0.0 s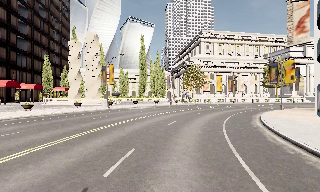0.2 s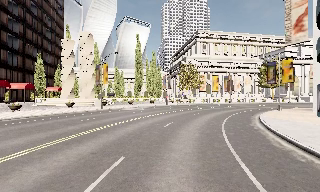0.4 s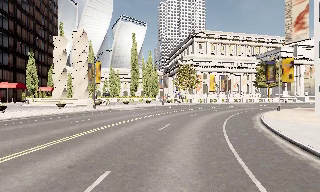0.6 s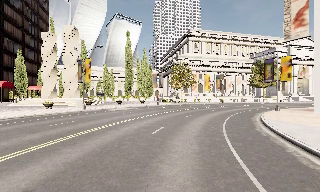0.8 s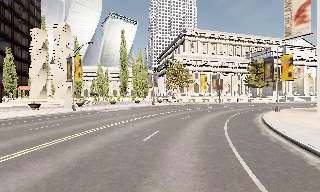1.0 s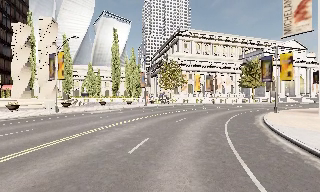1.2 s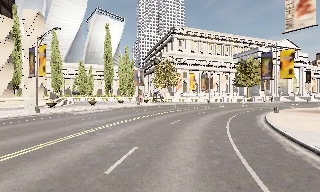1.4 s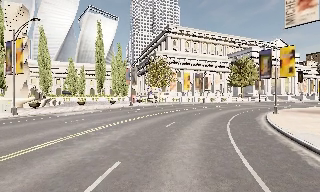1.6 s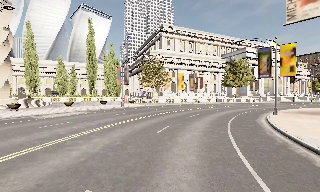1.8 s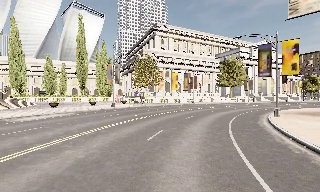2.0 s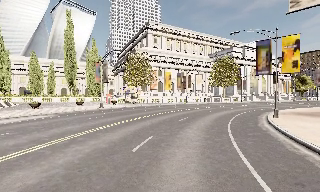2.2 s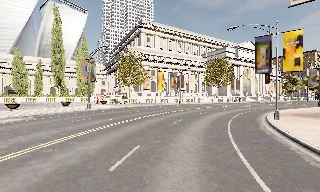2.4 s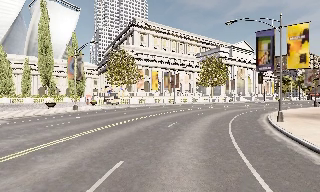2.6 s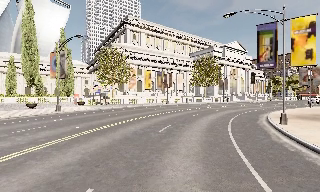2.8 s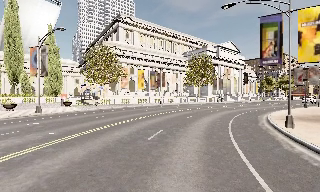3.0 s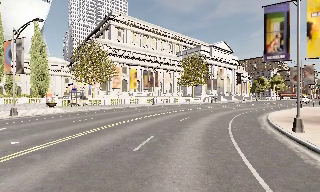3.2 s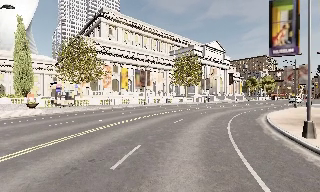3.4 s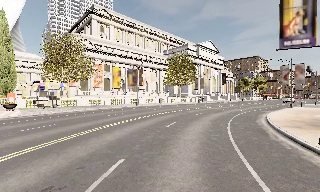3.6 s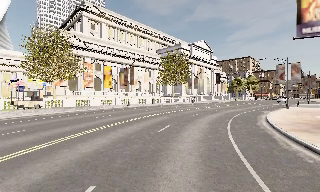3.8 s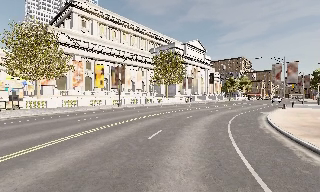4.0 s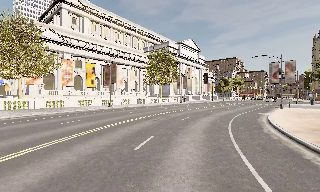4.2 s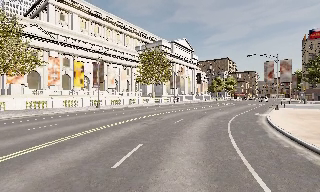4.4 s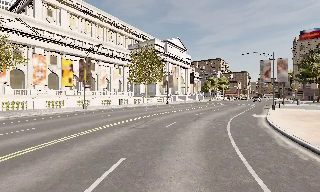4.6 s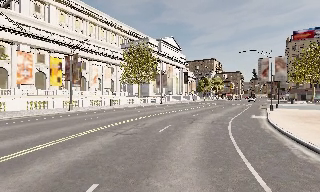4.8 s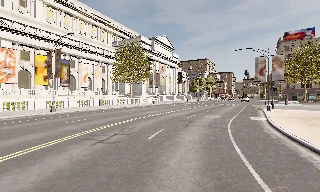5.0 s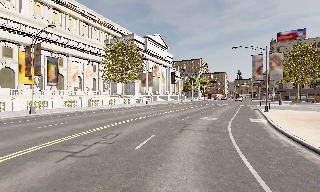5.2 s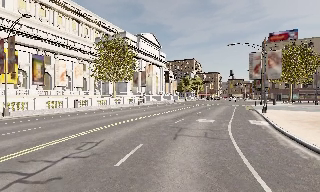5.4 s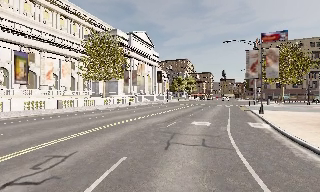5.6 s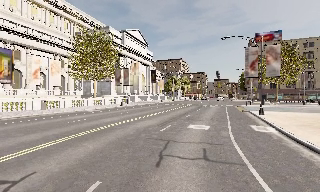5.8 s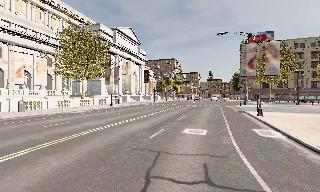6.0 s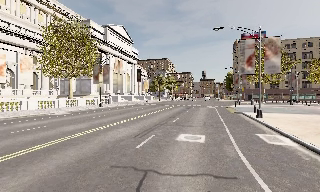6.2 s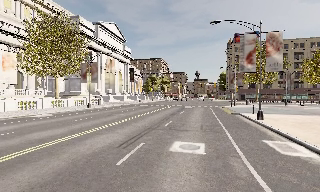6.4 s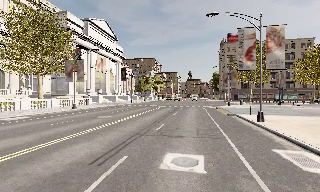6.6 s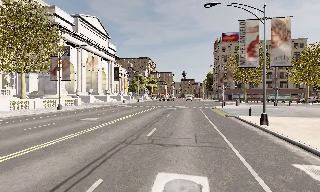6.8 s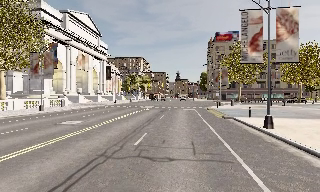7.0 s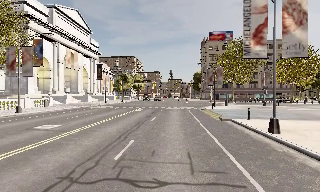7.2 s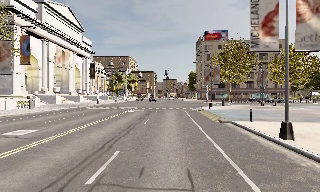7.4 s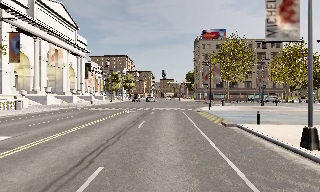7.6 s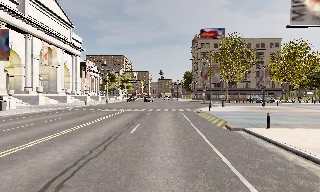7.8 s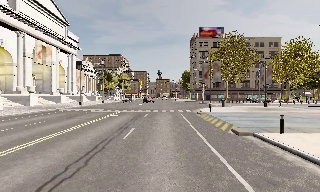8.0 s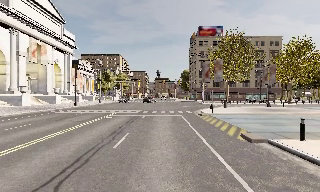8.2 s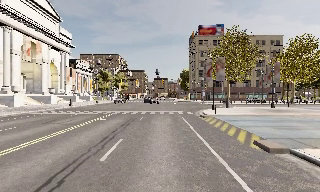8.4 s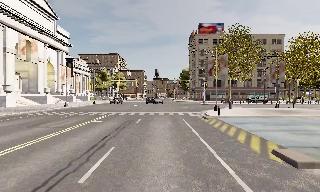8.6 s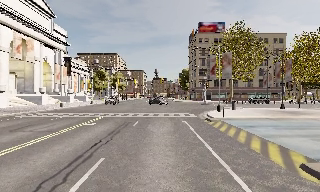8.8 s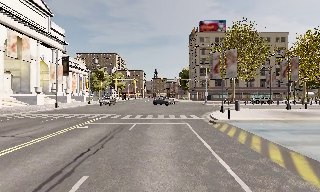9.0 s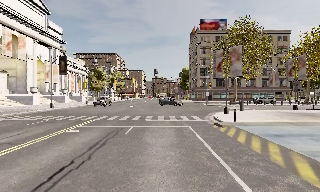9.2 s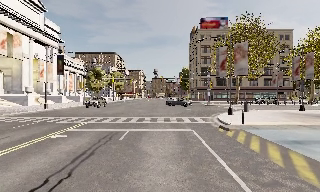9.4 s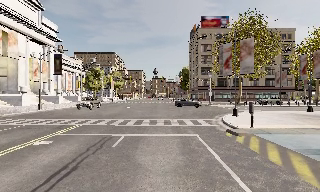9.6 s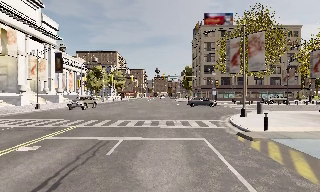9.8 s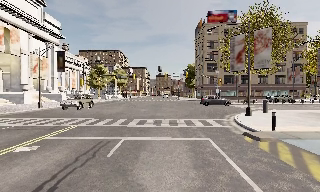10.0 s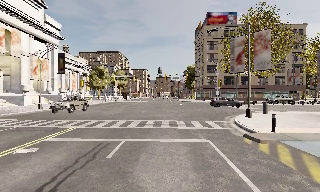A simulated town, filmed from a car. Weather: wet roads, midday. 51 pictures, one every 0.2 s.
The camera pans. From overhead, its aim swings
clockwise.
The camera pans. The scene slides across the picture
to the left.
0.0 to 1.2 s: The scene slides to the left, as the camera pans about 10 degrees to its right. It travels forward, about 7 m, so what stands in front looms larger. It gains speed.
1.2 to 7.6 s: The camera pans to its right, which is clockwise from overhead, by about 70 degrees. It travels forward, about 45 m.
7.6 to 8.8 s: The camera travels forward, about 7 m, so what stands in front looms larger.
8.8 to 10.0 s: The camera travels forward, about 4.5 m, so what stands in front looms larger. It loses speed.
The film runs forward here.
